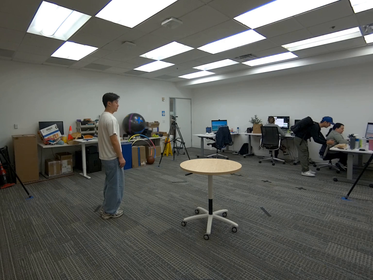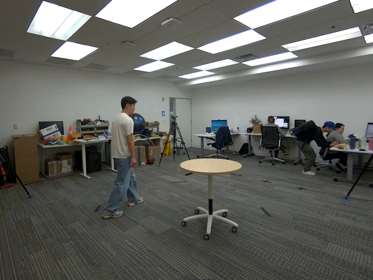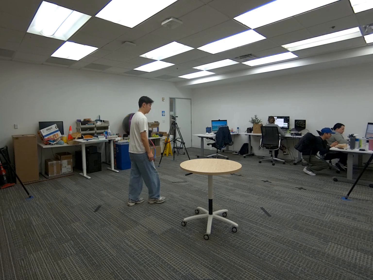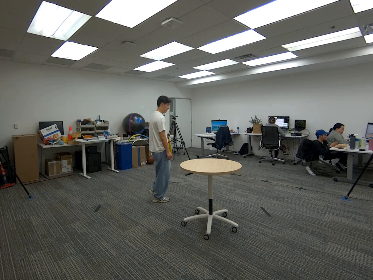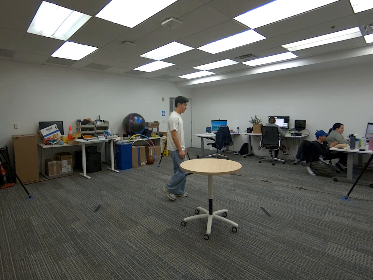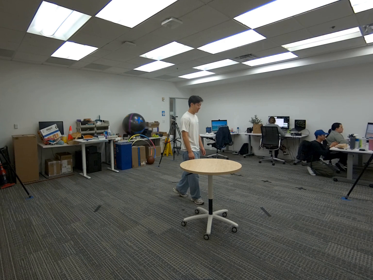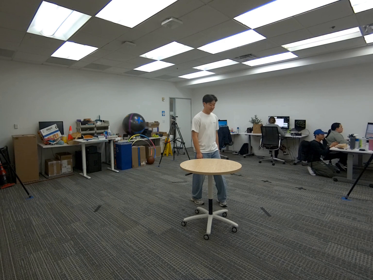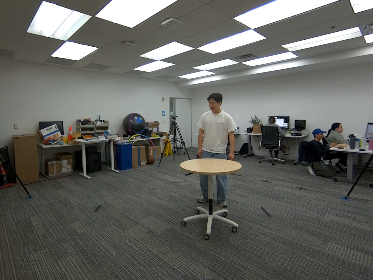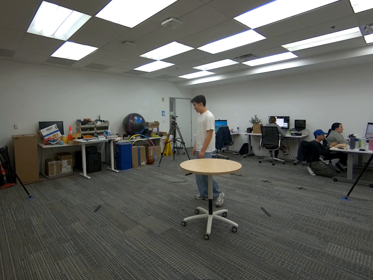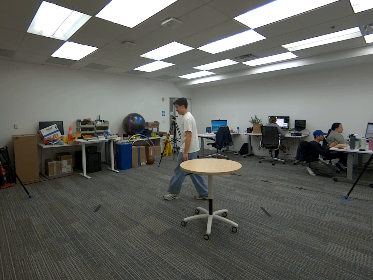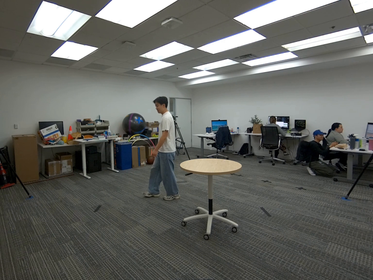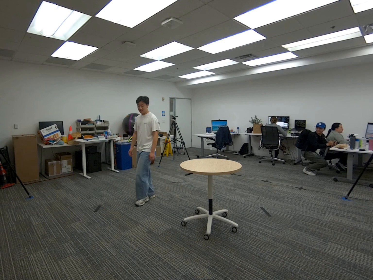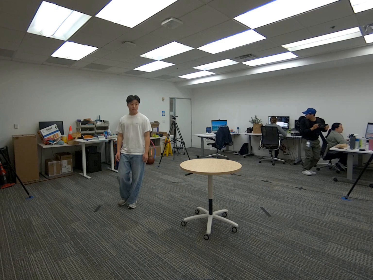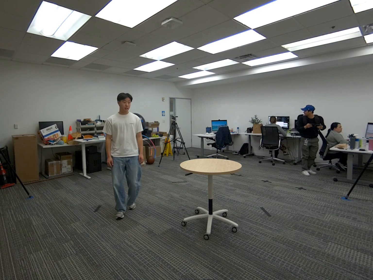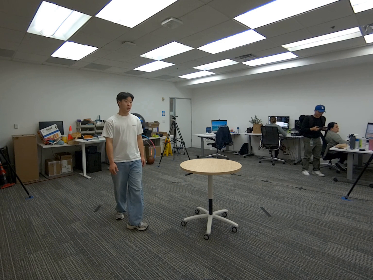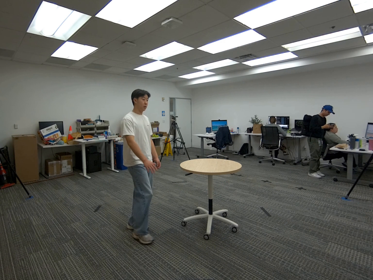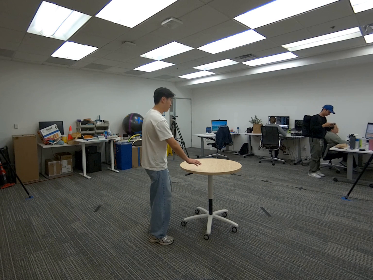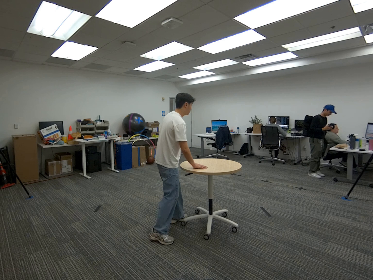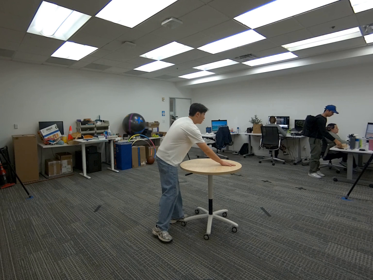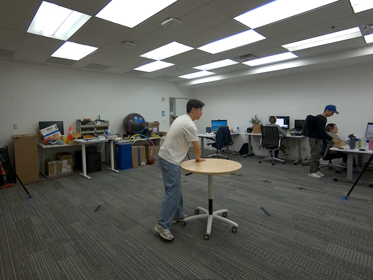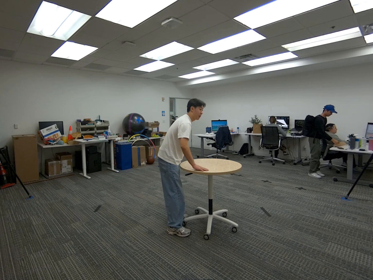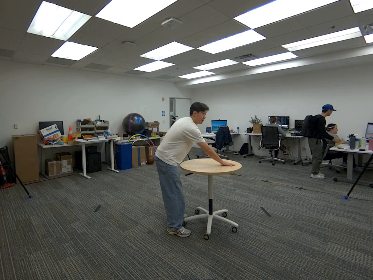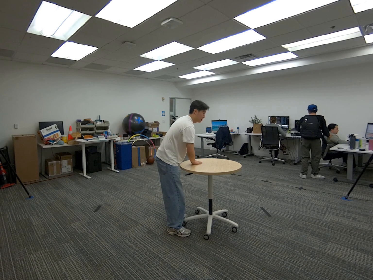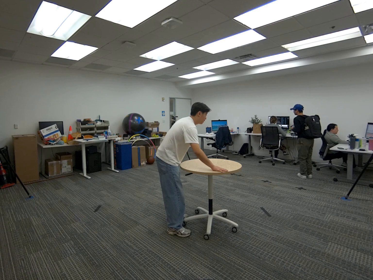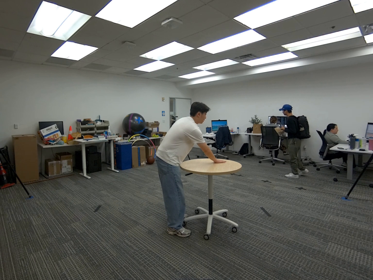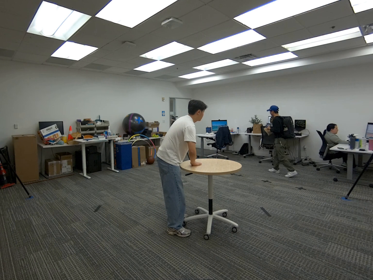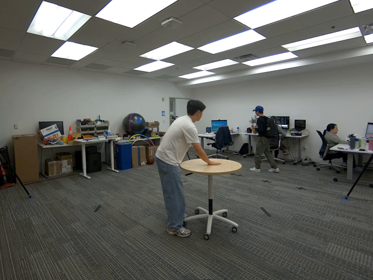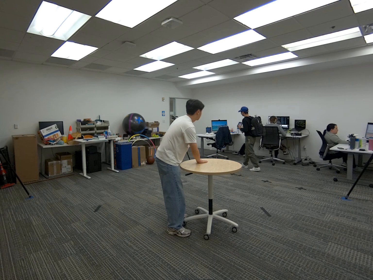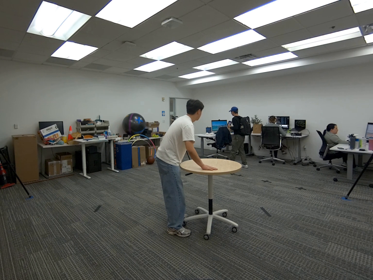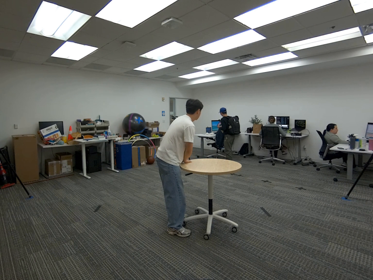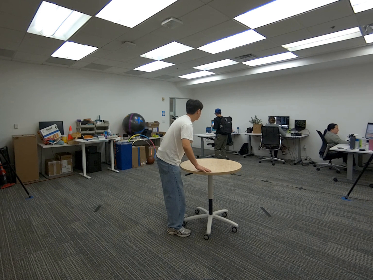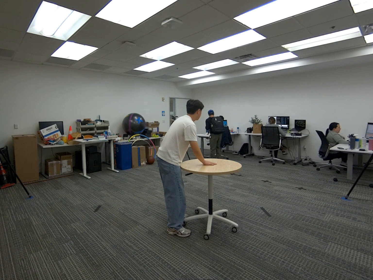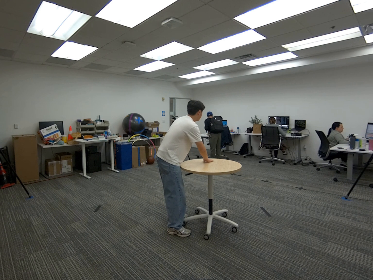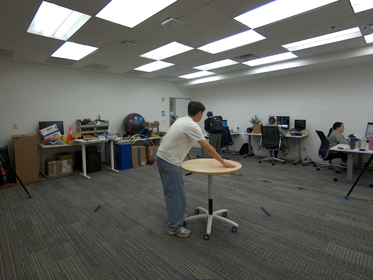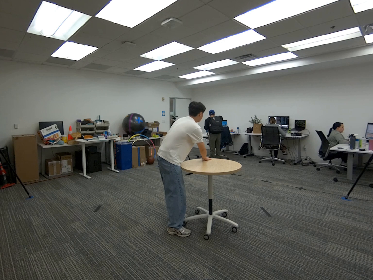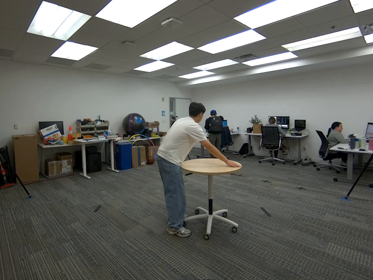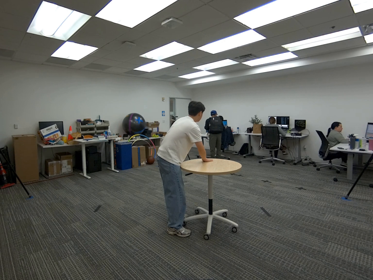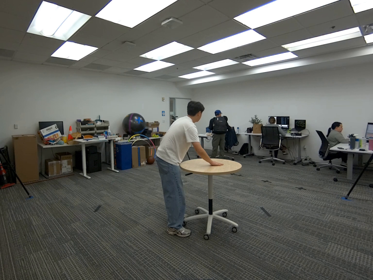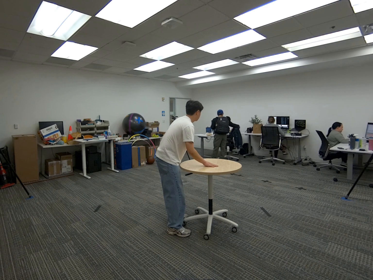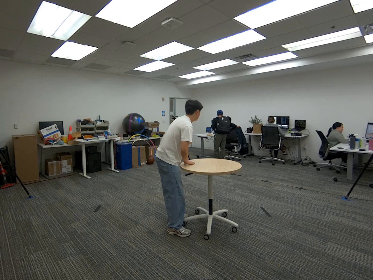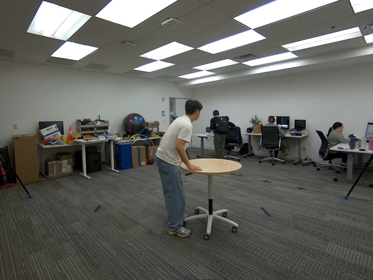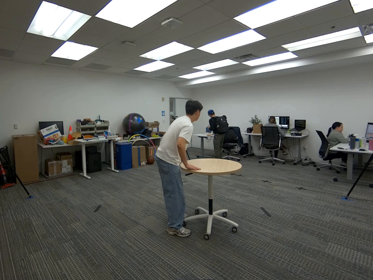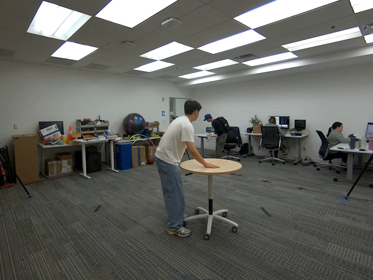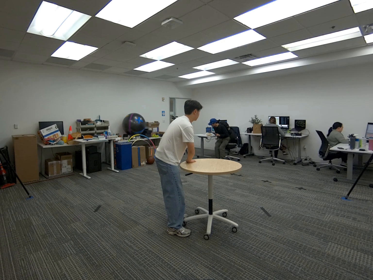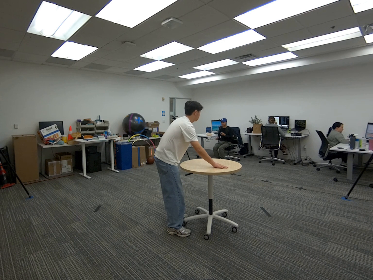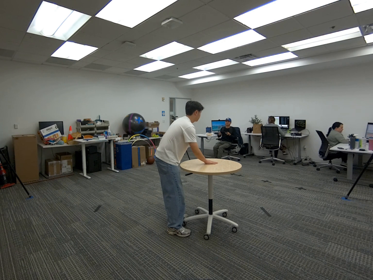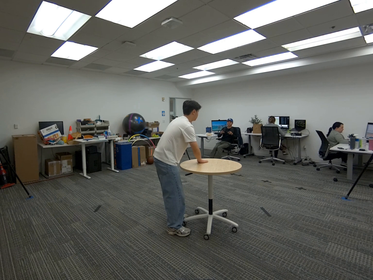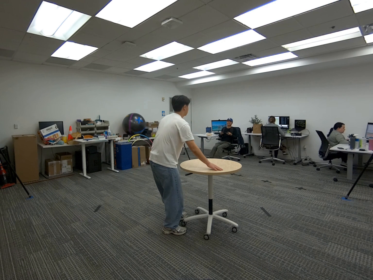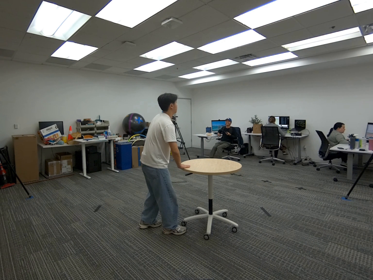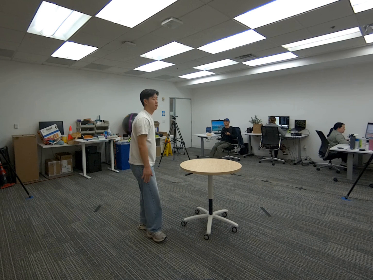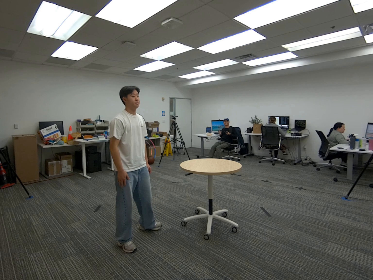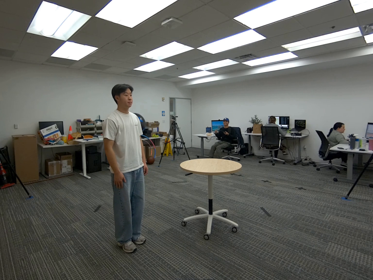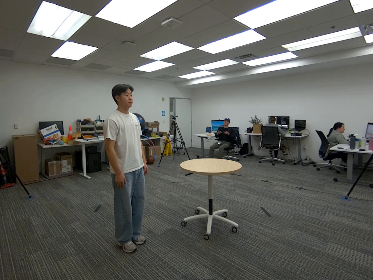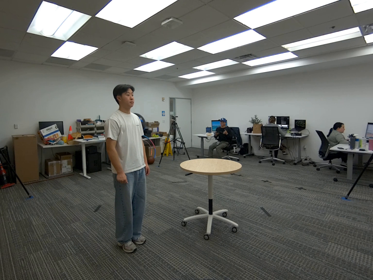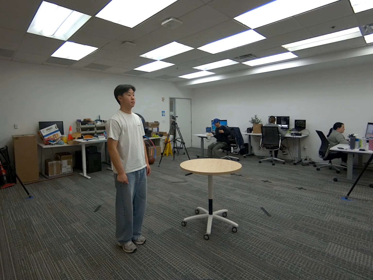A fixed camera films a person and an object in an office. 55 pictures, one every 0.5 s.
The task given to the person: Walk to the round table, place your right hand on the table and perform a wiping action. Do this around the entire top of the table until finished.
